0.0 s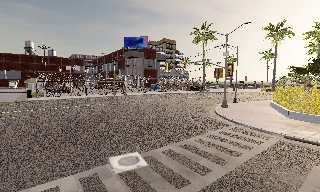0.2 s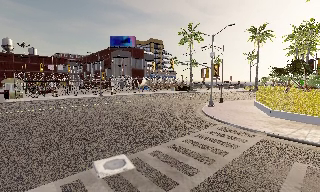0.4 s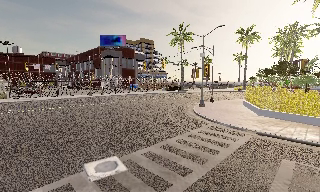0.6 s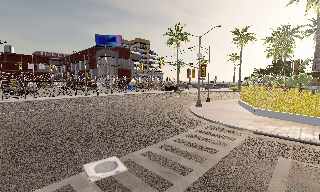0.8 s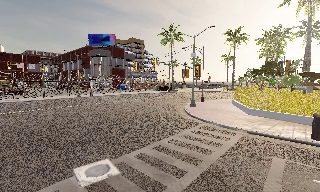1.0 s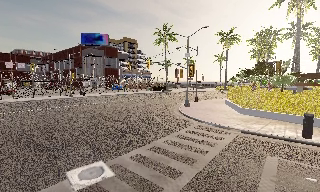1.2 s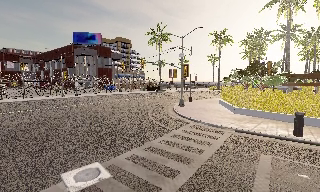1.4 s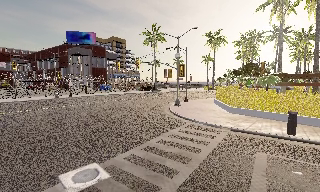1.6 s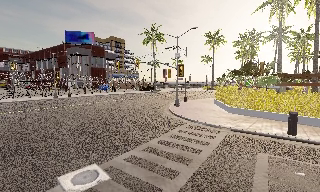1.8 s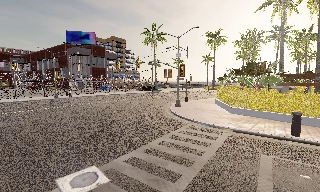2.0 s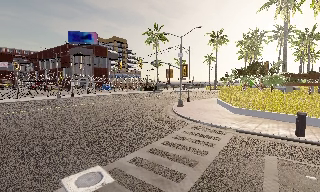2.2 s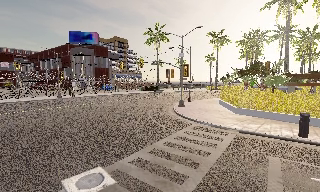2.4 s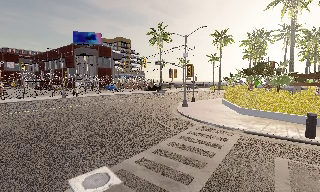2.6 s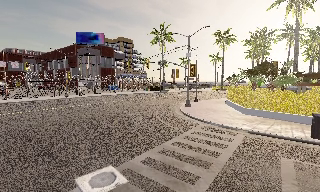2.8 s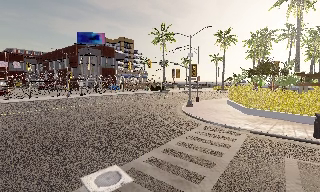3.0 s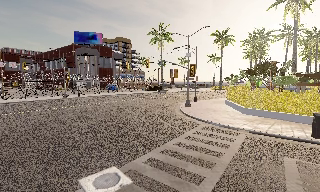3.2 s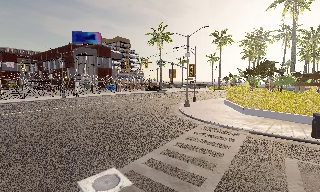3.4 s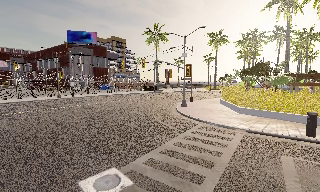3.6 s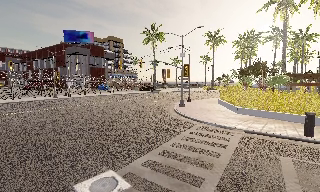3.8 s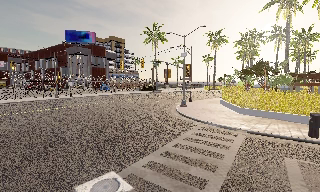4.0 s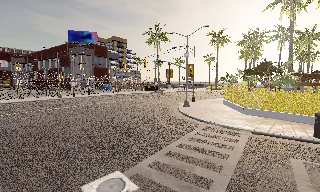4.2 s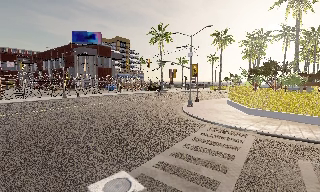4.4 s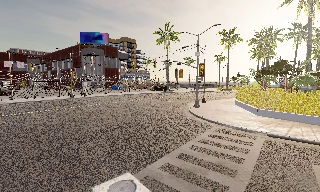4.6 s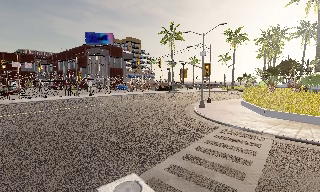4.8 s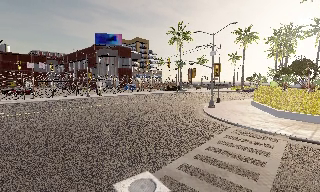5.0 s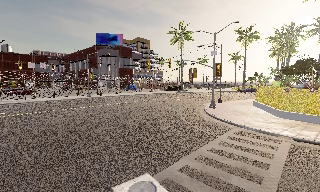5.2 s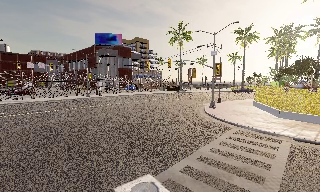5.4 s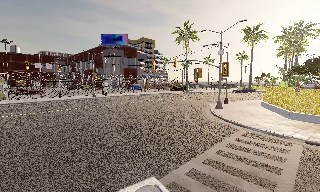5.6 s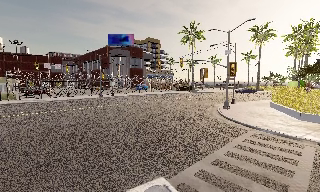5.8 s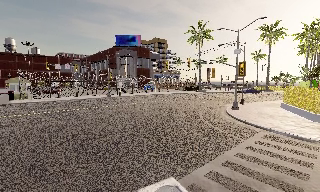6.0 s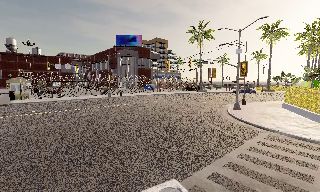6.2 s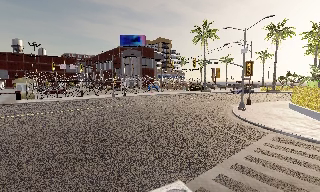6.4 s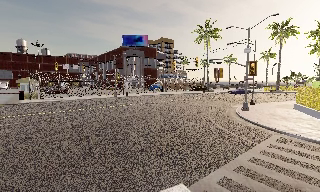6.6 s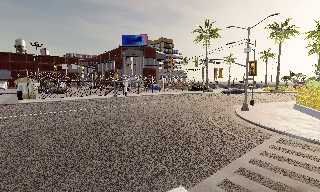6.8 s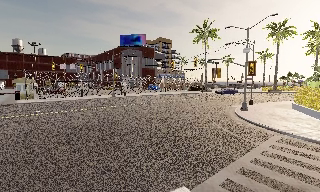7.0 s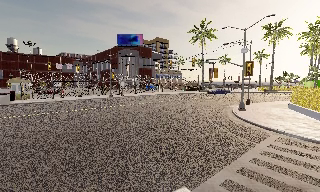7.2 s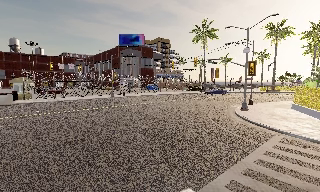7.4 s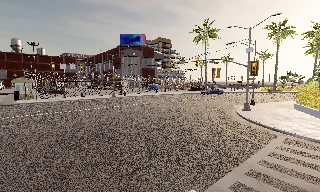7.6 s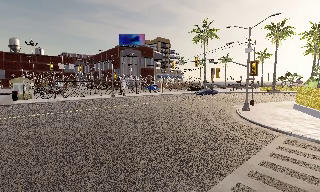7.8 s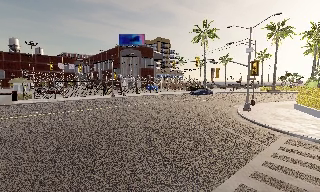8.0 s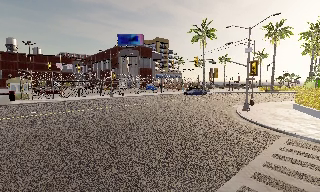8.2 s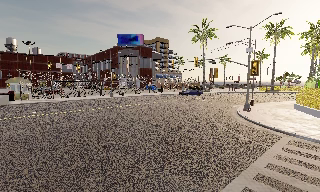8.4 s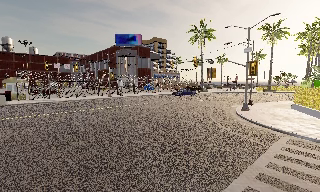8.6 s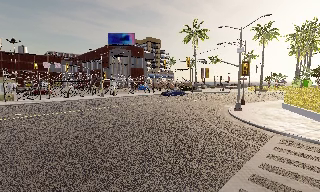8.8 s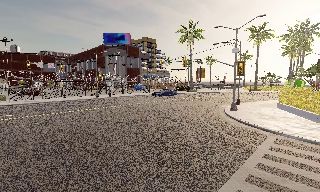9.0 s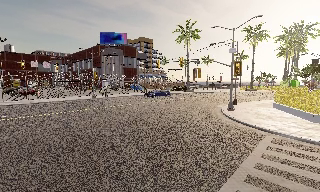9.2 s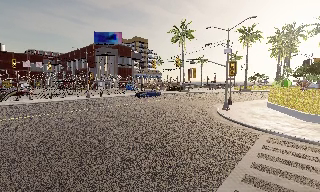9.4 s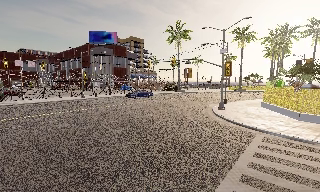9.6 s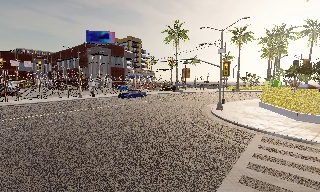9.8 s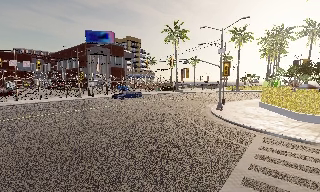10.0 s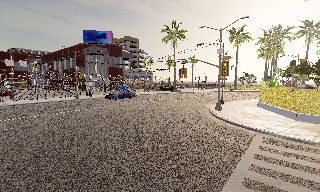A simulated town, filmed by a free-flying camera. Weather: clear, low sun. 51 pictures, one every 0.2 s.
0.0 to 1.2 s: The camera swings to its right by about 15 degrees, and the scene slides to the left.
1.2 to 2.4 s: The camera shifts only a little, or ends up much as it began.
2.4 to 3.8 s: The camera travels to its left, about 0.5 m.
3.8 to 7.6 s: The camera swings to its left by about 15 degrees, and the scene slides to the right. It travels to its left and forward, about 1.5 m, so close, fixed things drift to the right.
7.6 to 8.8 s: The camera travels forward, about 0.5 m, so what stands in front looms larger.
8.8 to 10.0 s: The camera shifts only a little, or ends up much as it began.
The film runs forward here.
